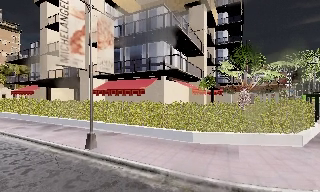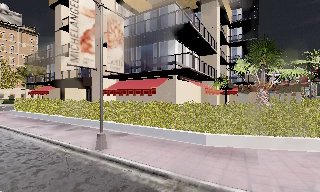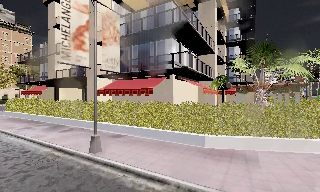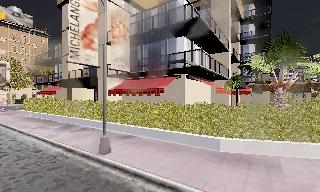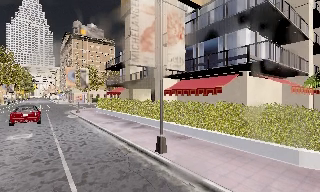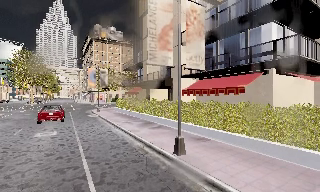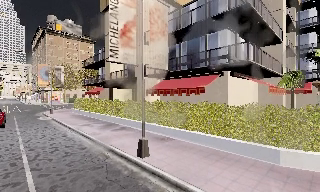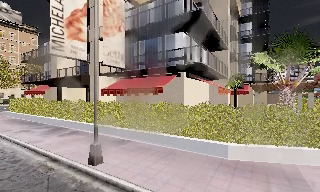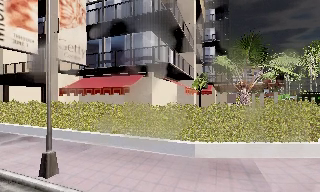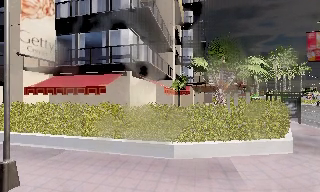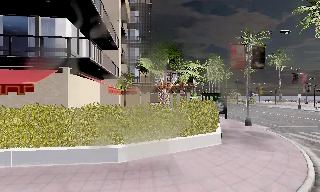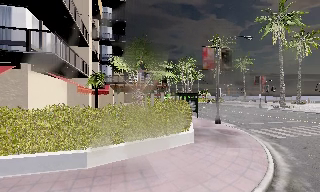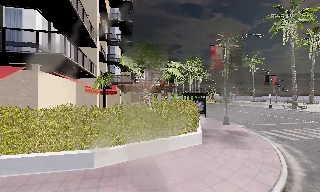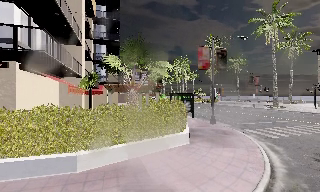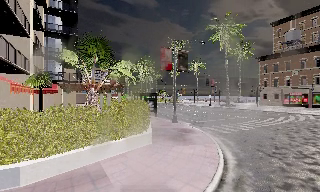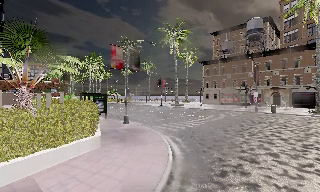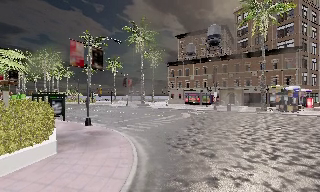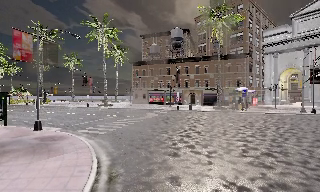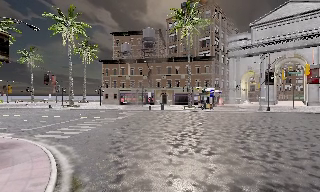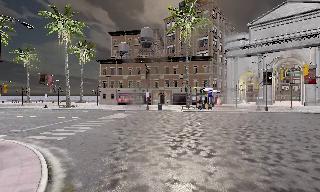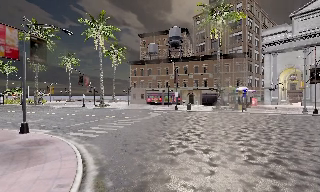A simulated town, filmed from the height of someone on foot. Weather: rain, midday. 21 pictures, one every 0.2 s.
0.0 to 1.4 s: The camera travels forward, about 2 m, so what stands in front looms larger.
1.4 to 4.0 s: The camera pans to its right, which is clockwise from overhead, by about 105 degrees. It travels forward, about 2.5 m.
The film runs forward here.
